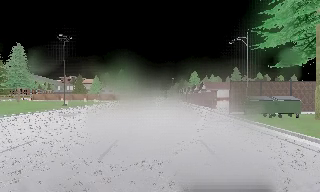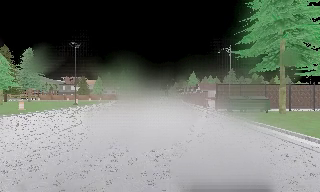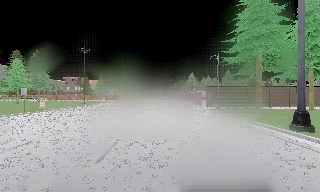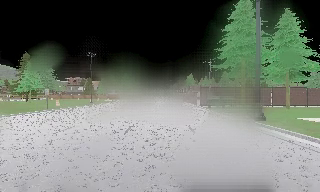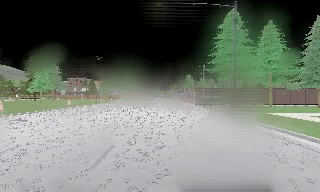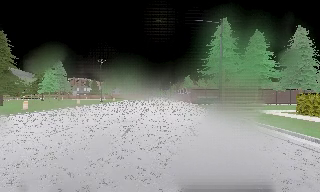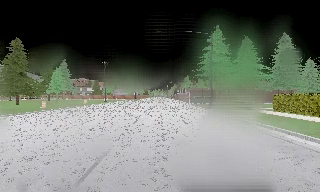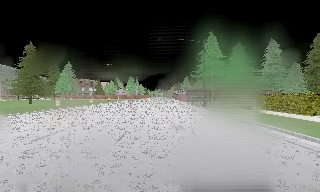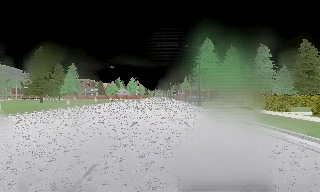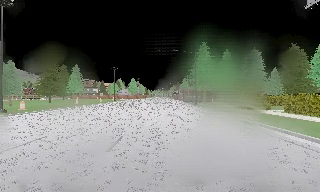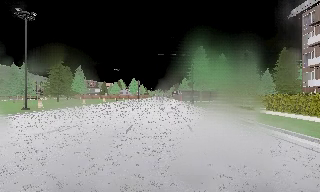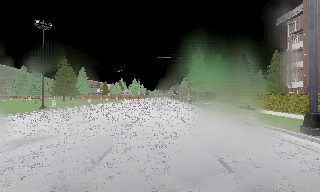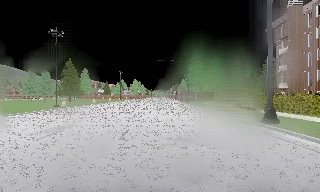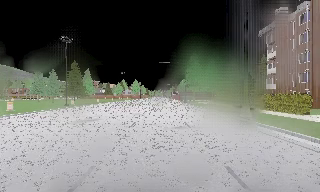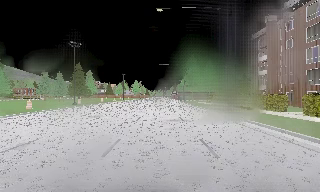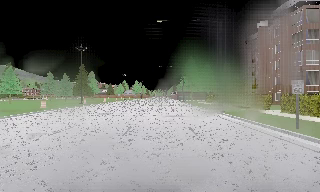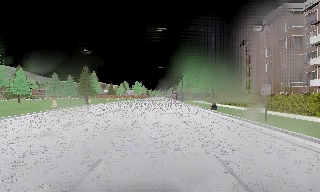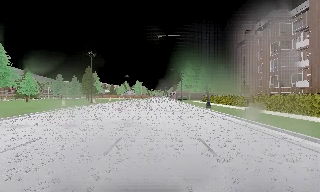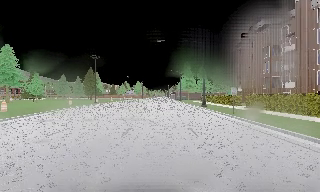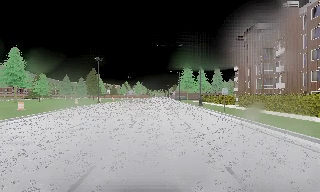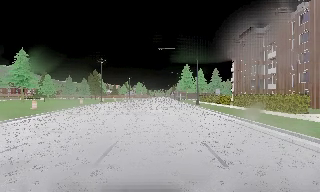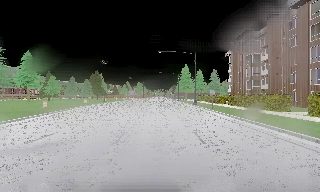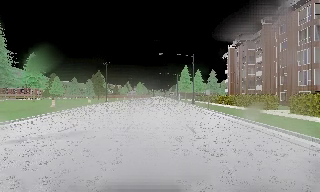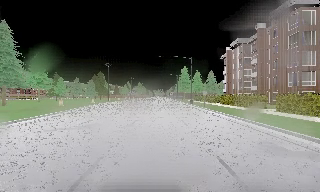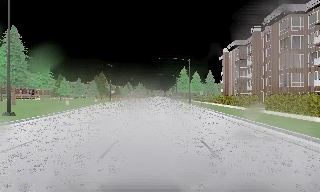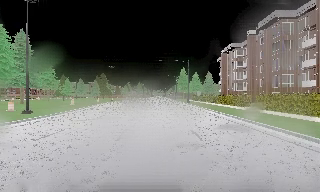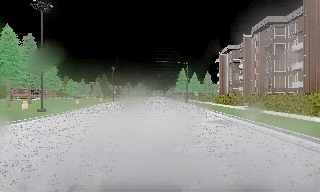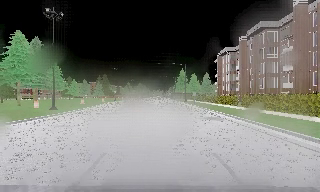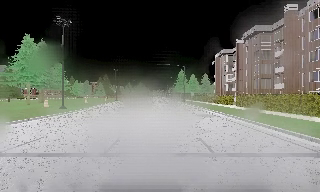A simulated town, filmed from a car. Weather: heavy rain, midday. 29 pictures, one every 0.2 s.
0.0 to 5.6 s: The camera travels backward, about 75 m, so what stands in front gets smaller. It loses speed.
The film runs backward here.
